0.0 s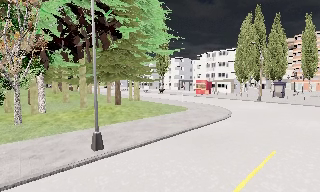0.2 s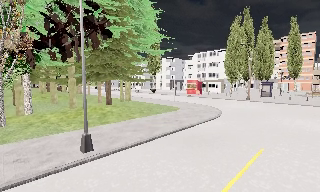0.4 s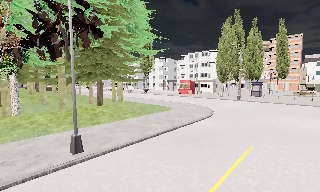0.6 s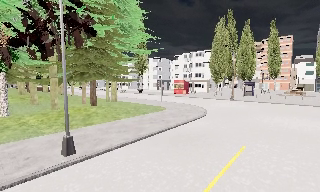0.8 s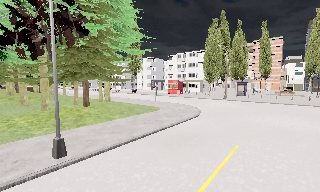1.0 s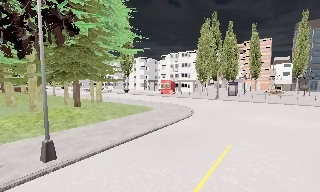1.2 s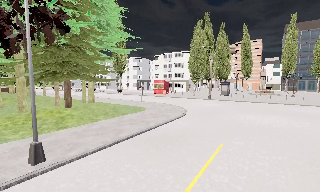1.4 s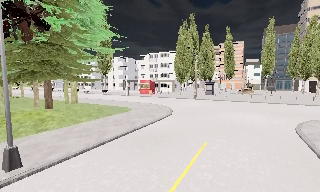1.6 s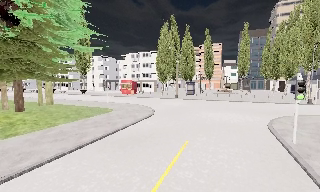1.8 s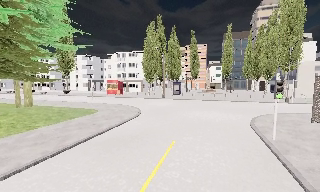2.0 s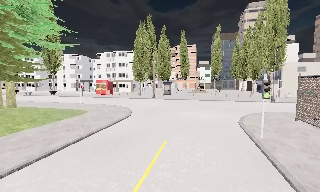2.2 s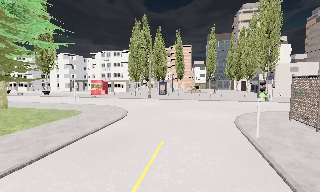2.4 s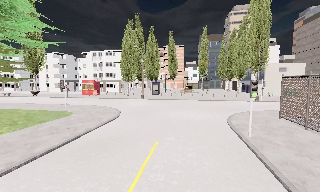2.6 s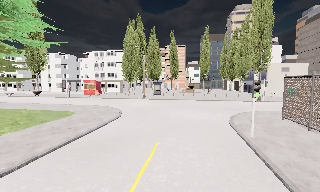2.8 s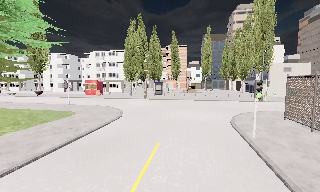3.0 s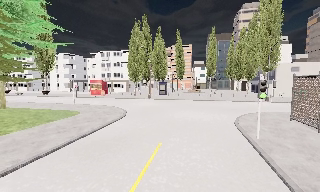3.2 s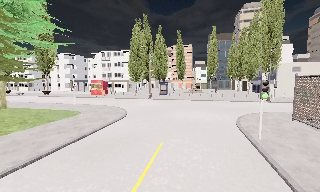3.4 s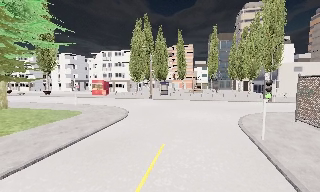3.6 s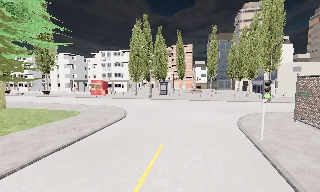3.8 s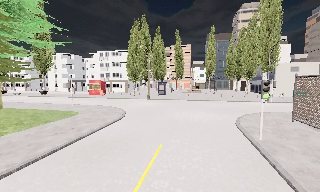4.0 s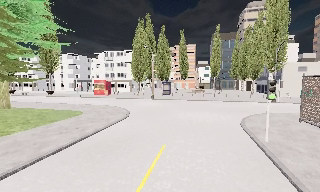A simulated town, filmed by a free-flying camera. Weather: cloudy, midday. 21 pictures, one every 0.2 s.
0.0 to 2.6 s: The scene slides to the left, as the camera pans about 40 degrees to its right. It travels forward, about 0.5 m.
2.6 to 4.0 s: The camera shifts only a little, or ends up much as it began.
The film runs forward here.
